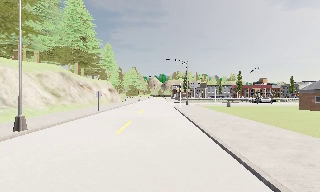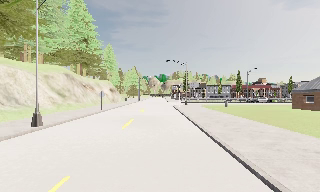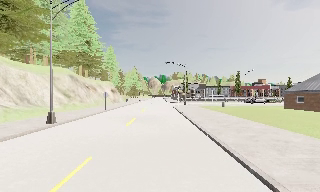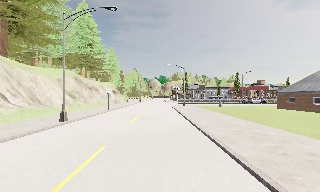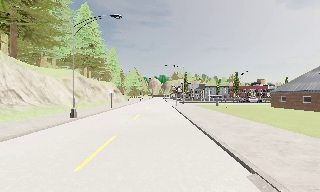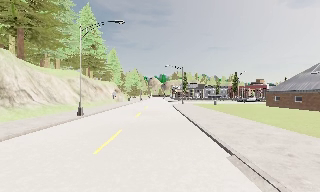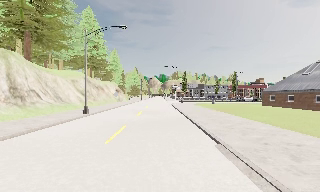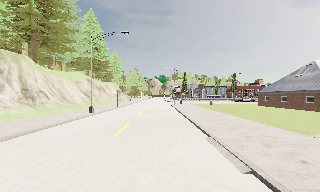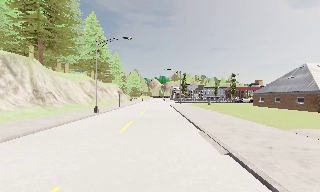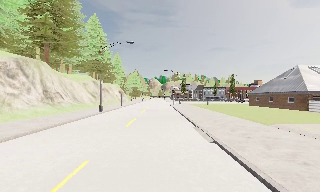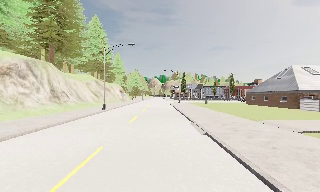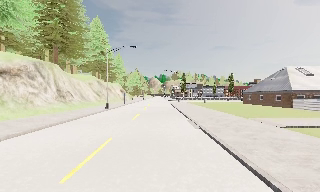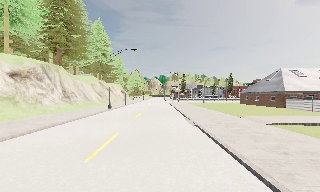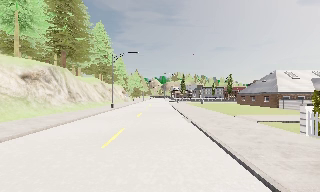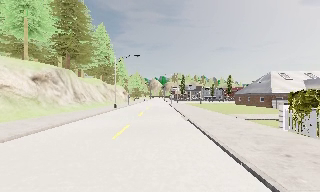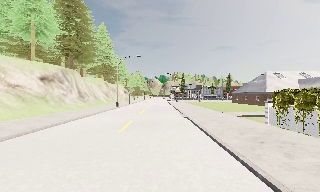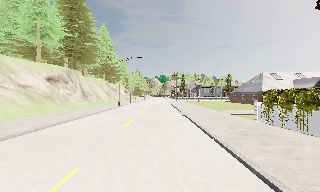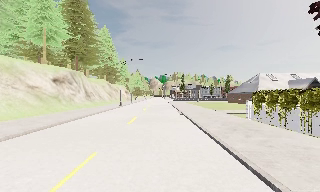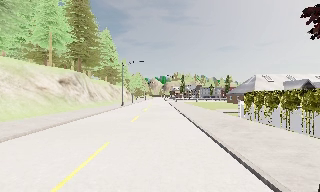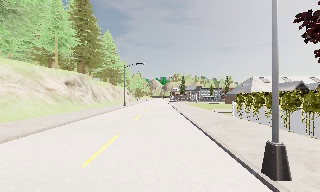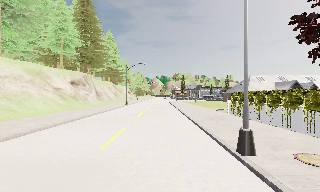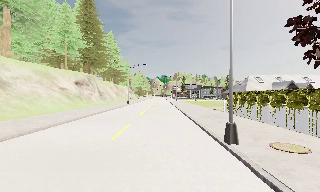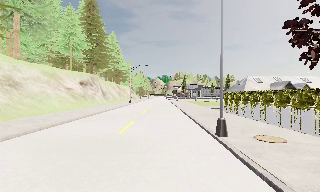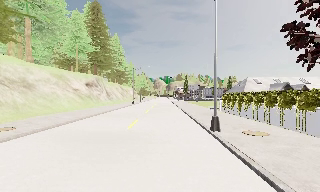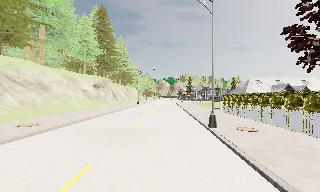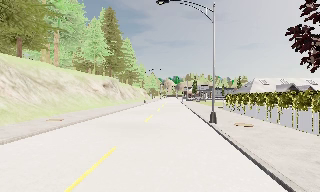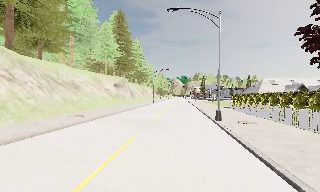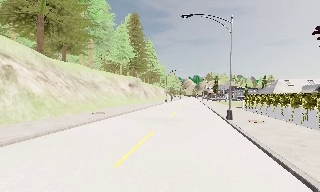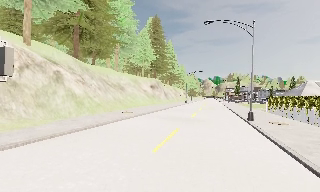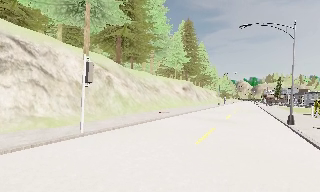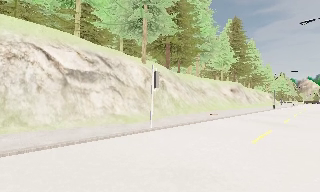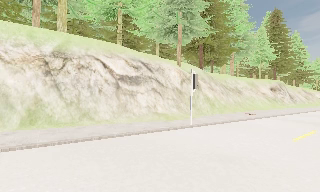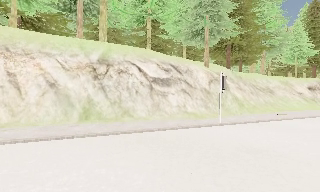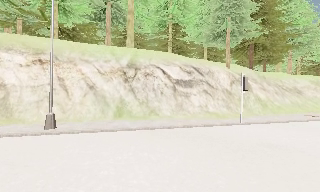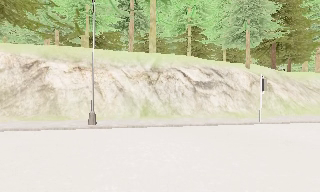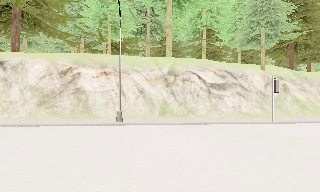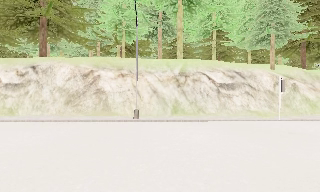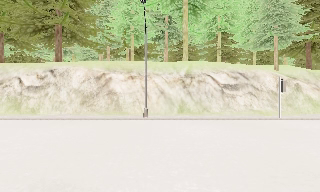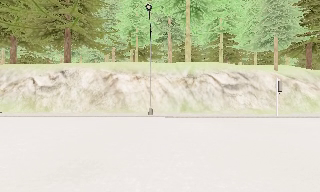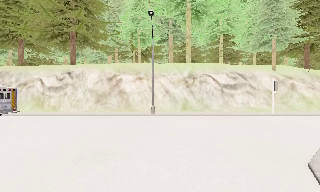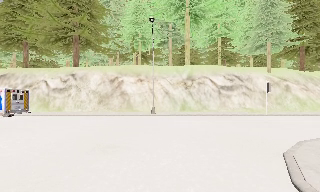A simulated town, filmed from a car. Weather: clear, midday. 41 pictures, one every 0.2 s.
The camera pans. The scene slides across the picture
to the right.
The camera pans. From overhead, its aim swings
counterclockwise.
0.0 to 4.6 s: The camera travels backward, about 25 m, so what stands in front gets smaller.
4.6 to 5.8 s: The camera pans to its left, which is counterclockwise from overhead, by about 25 degrees. It travels backward, about 7 m, so what stands in front gets smaller.
5.8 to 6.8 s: The scene slides to the right, as the camera pans about 50 degrees to its left. It travels backward and to its left, about 6 m.
6.8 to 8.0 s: The camera swings to its left by about 15 degrees, and the scene slides to the right. It travels backward, about 6 m, so what stands in front gets smaller.
The film runs backward here.
